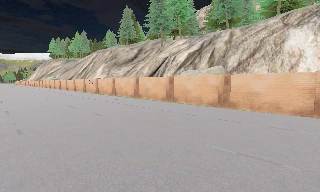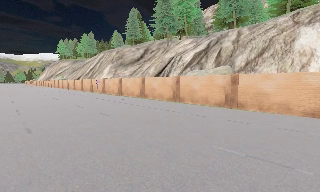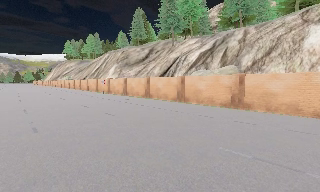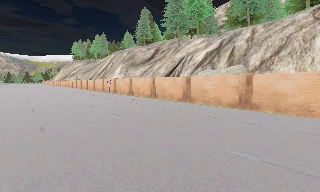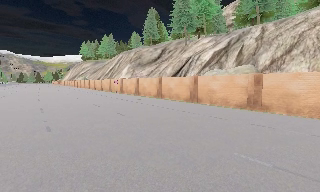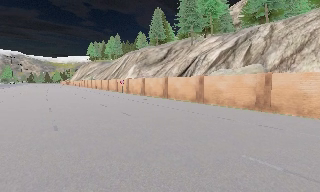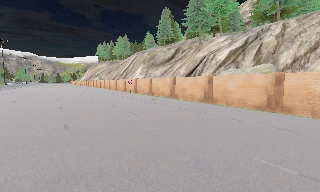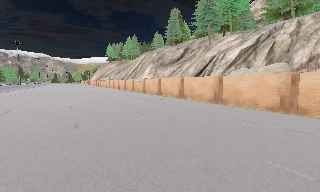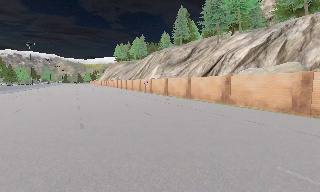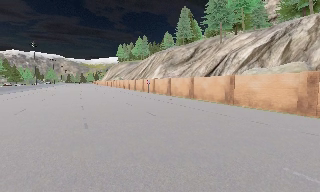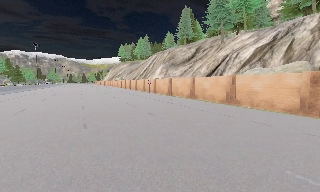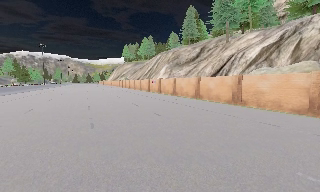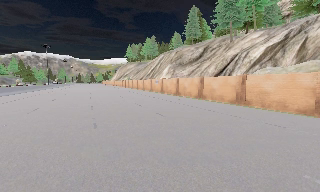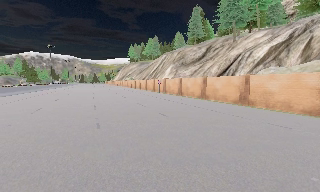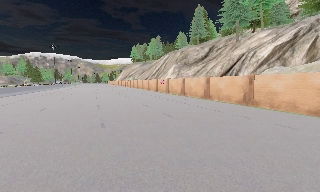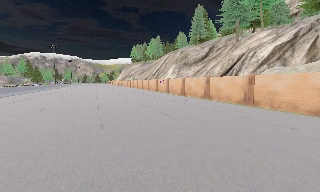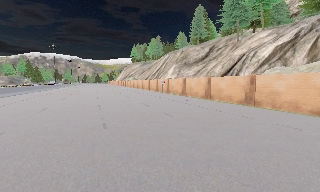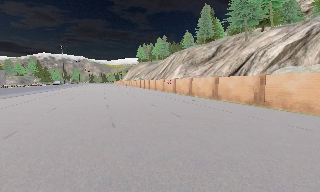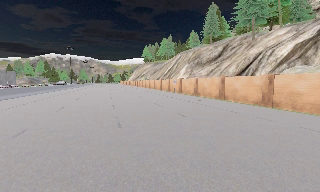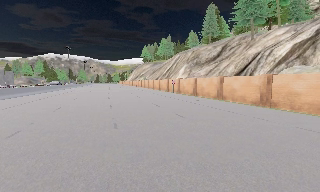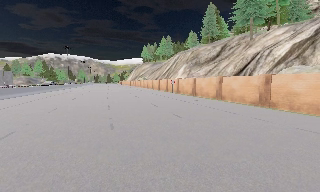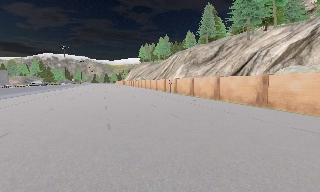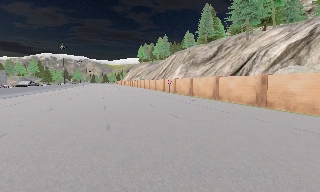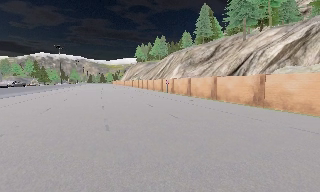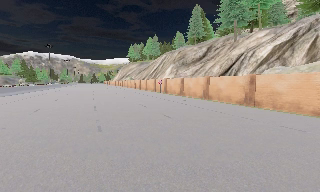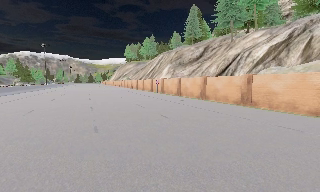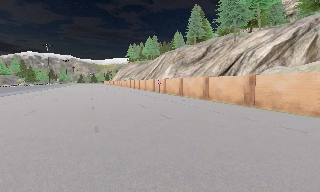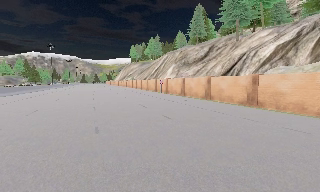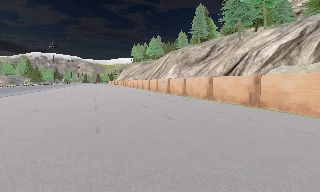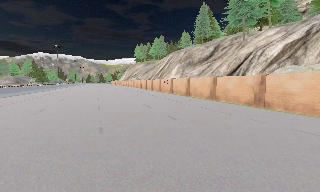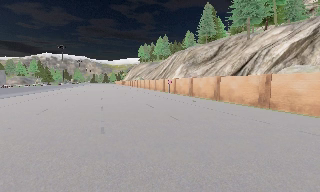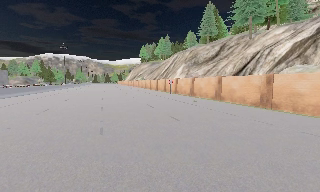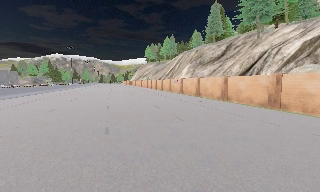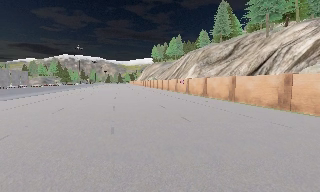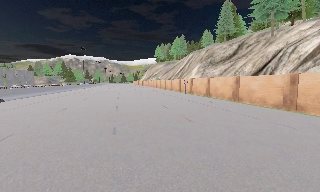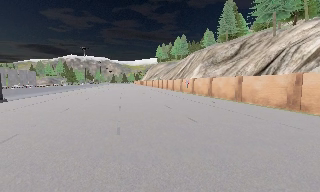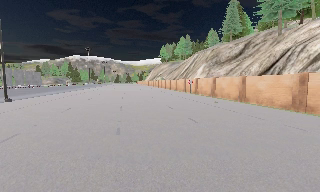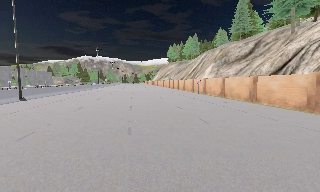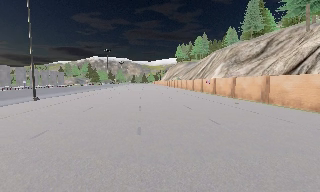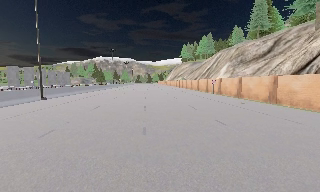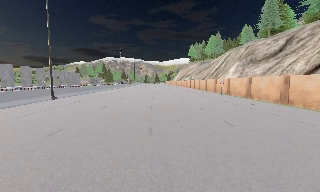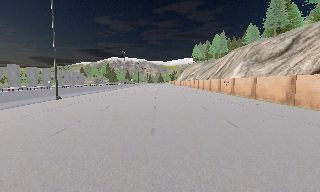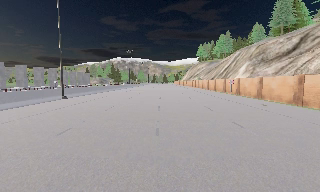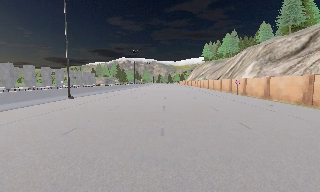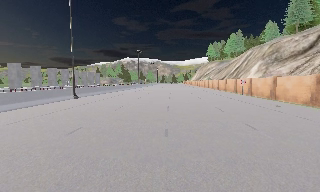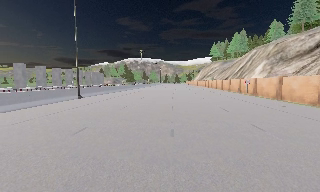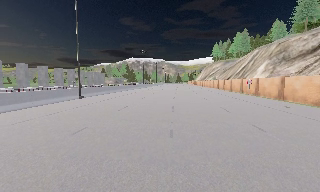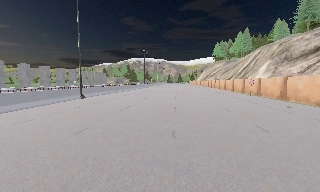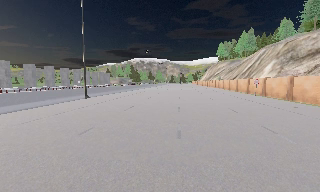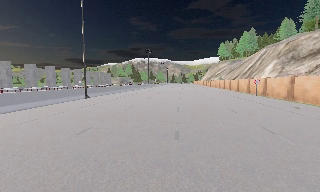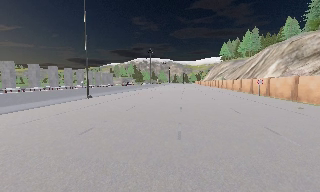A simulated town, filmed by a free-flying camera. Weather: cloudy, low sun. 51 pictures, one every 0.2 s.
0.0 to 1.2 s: The camera pans to its left, which is counterclockwise from overhead, by about 15 degrees.
1.2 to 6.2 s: The camera swings to its left by about 15 degrees, and the scene slides to the right. It travels forward, about 1.5 m, so what stands in front looms larger.
6.2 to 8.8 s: The camera swings to its left by about 25 degrees, and the scene slides to the right. It travels forward, about 0.5 m, so what stands in front looms larger.
8.8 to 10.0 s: The camera shifts only a little, or ends up much as it began.
The film runs forward here.
